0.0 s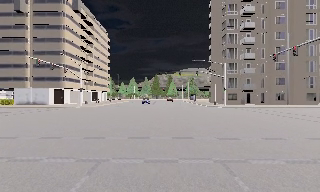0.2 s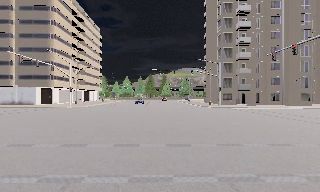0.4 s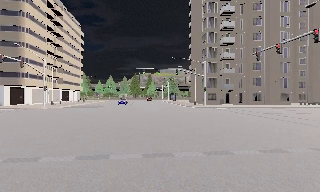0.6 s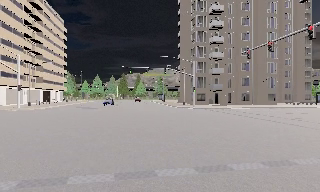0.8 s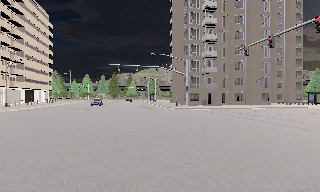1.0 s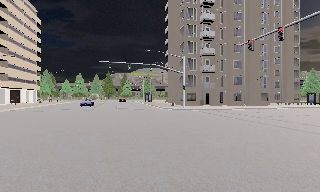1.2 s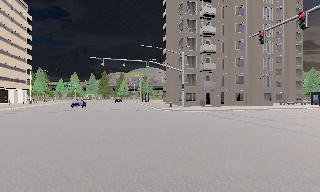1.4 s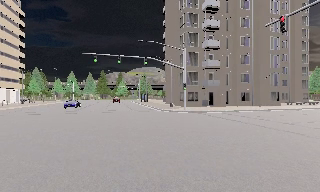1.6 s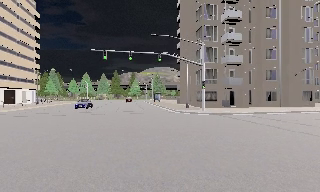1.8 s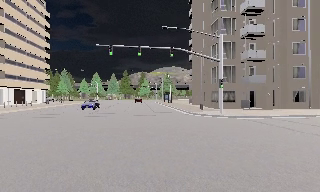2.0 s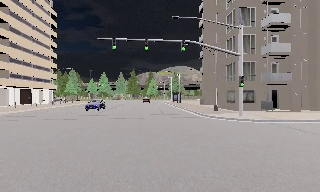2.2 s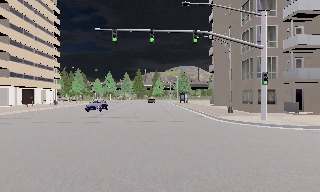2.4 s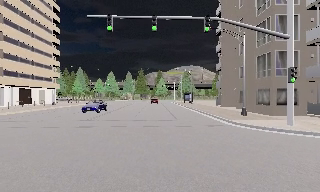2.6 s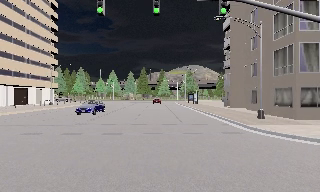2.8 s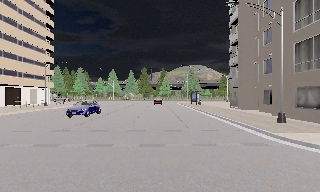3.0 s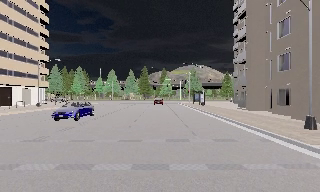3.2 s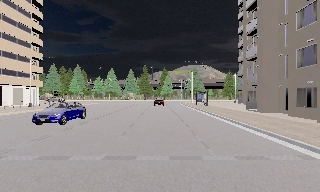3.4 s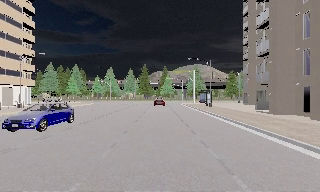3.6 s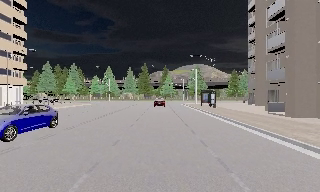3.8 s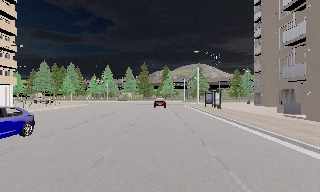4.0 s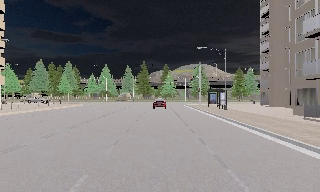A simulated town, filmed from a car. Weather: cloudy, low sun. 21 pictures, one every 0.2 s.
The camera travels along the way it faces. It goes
forward.
0.0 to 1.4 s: The scene slides to the left, as the camera pans about 15 degrees to its right. It travels forward, about 11 m, so what stands in front looms larger. It gains speed.
1.4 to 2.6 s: The camera pans to its left, which is counterclockwise from overhead, by about 15 degrees. It travels forward, about 11 m, so what stands in front looms larger.
2.6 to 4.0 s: The camera travels forward, about 13 m, so what stands in front looms larger.
The film runs forward here.
